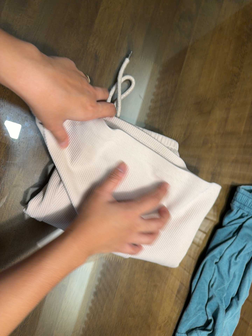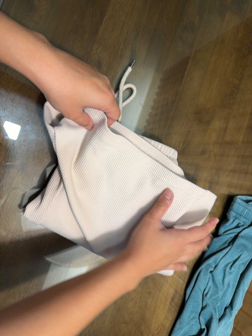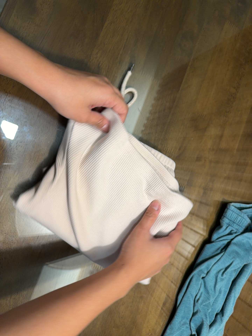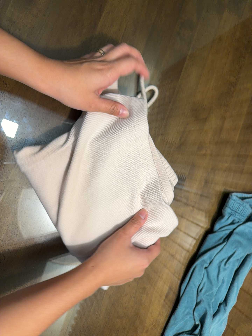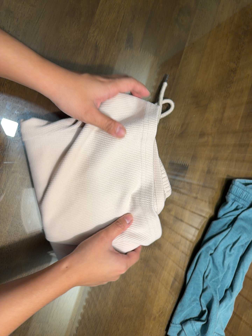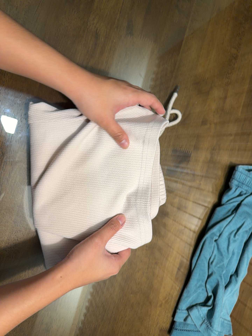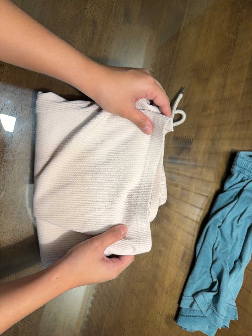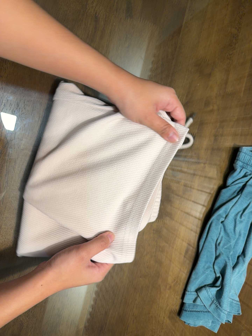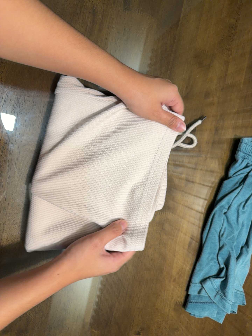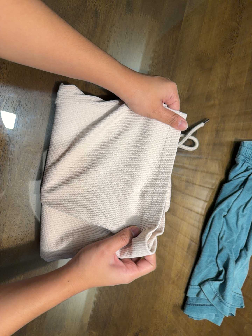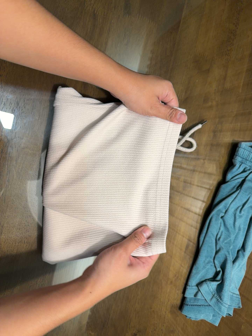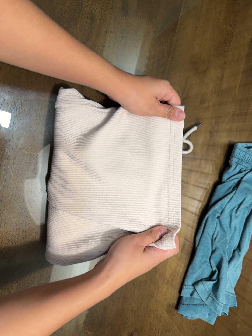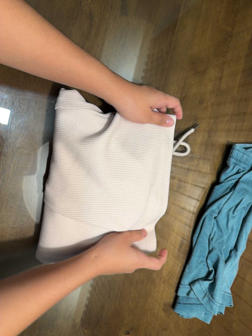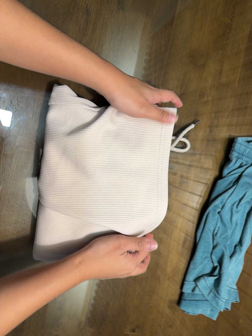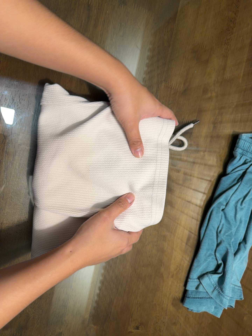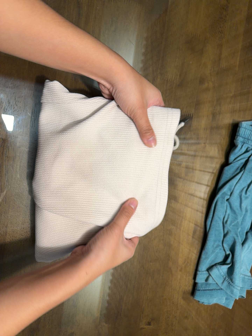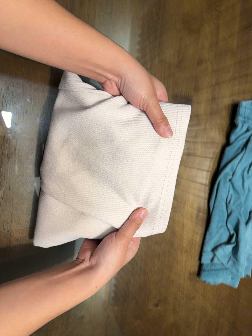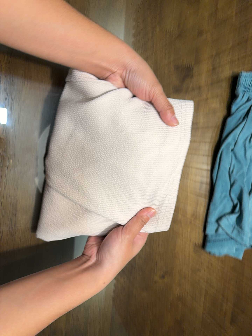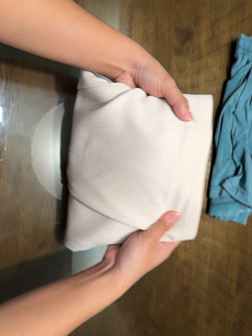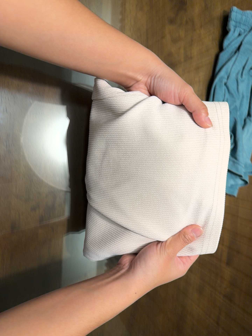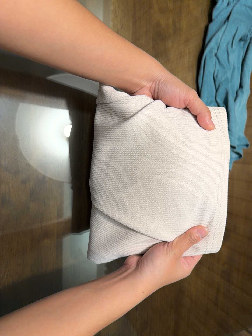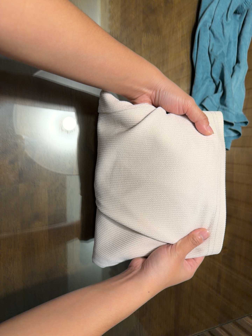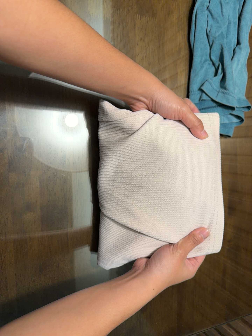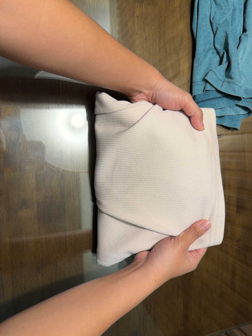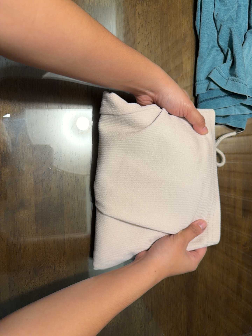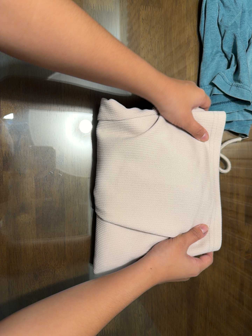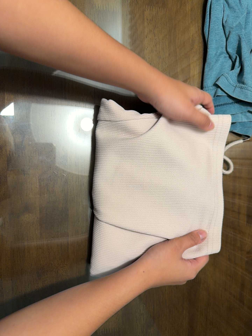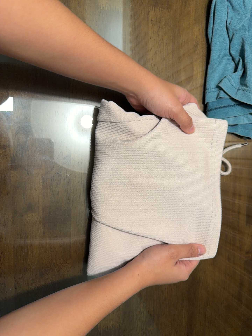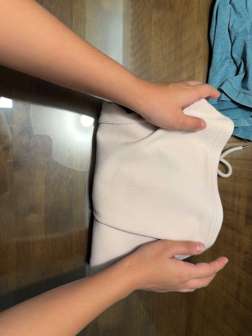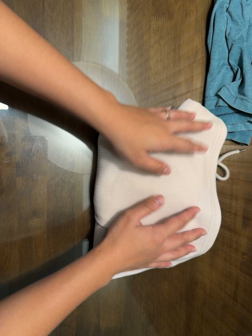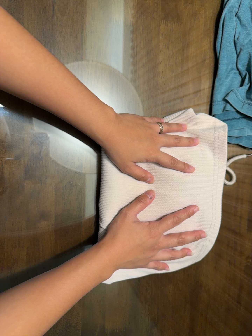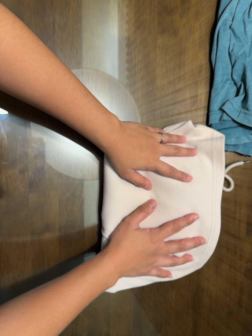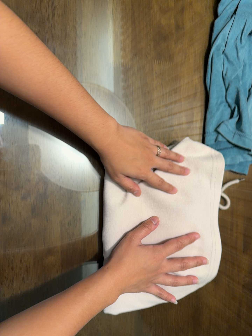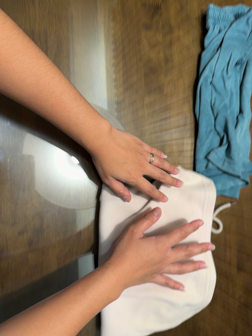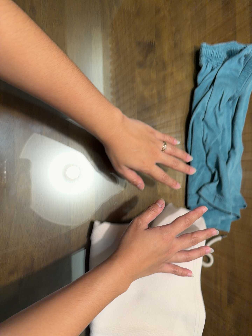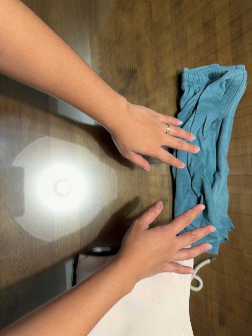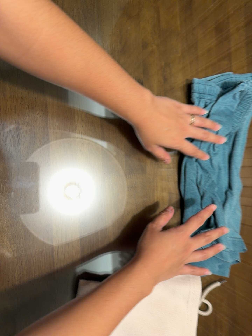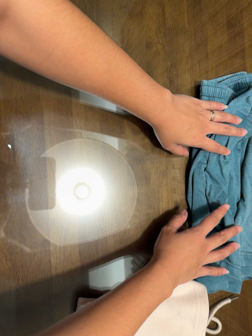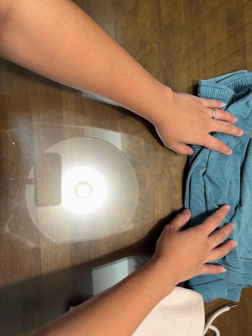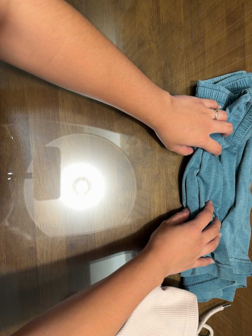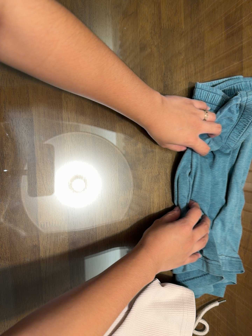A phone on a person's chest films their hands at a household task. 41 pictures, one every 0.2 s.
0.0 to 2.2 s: The camera shifts only a little, or ends up much as it began.
2.2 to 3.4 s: The camera travels toward the bottom of its view, about 8 cm, so close, fixed things drift upward. It rolls about its line of sight by about 10 degrees, and the scene rotates counterclockwise.
3.4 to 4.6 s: The camera travels toward the bottom of its view, about 26 cm, so close, fixed things drift upward.
4.6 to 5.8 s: The camera shifts only a little, or ends up much as it began.
5.8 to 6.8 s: The camera travels toward the top of its view, about 16 cm, so close, fixed things drift downward.
6.8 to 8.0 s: The camera travels toward the top of its view, to its right and forward, about 16 cm, so close, fixed things drift downward.
The film runs forward here.
